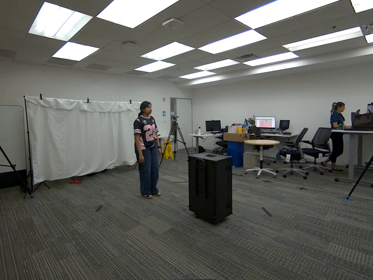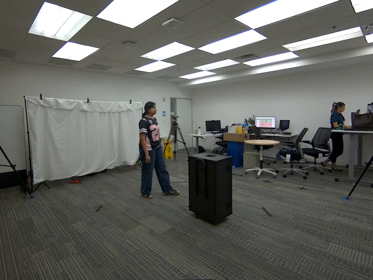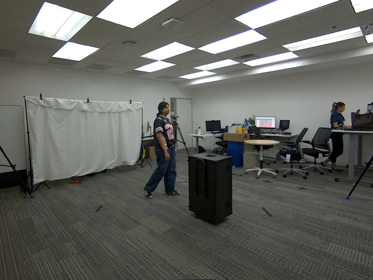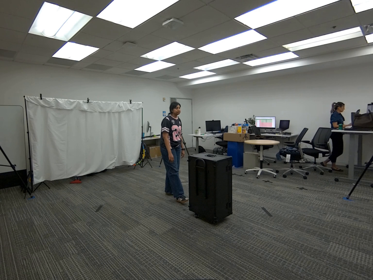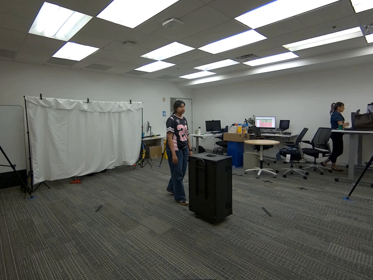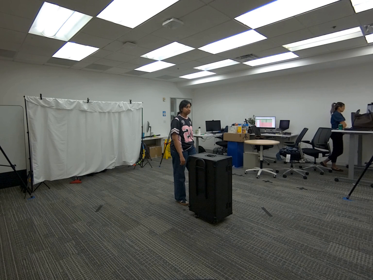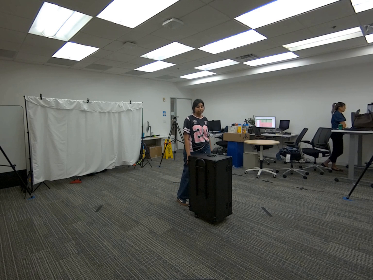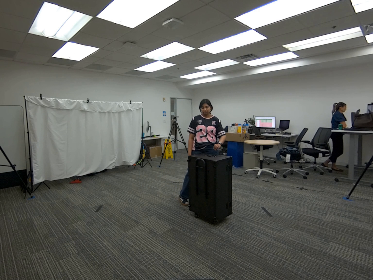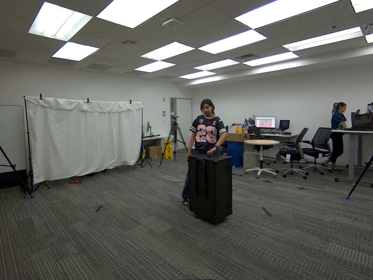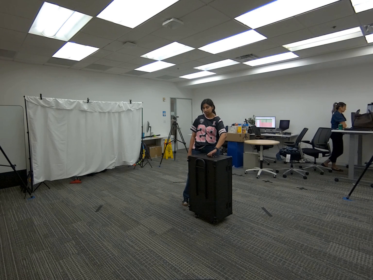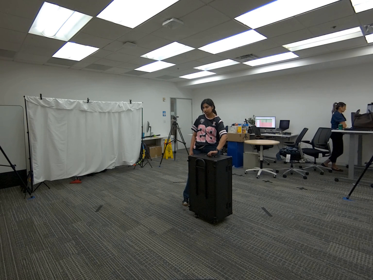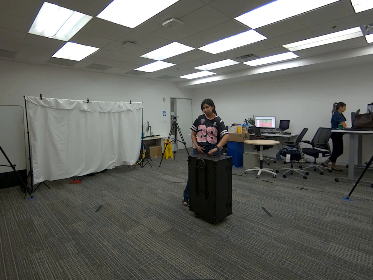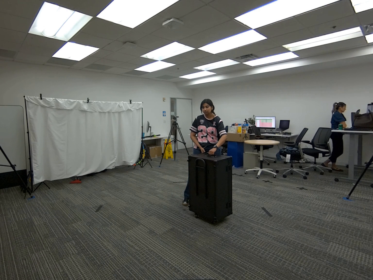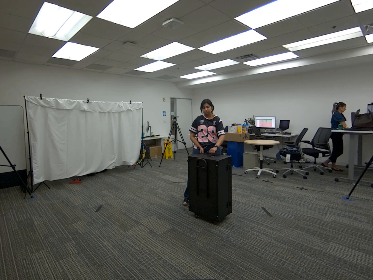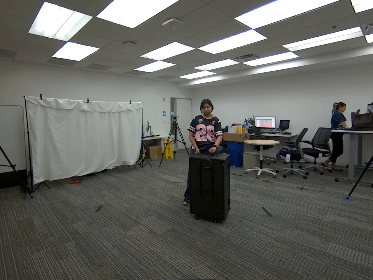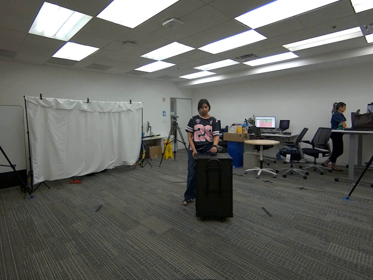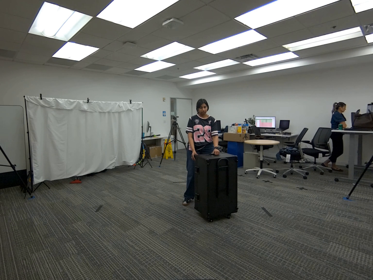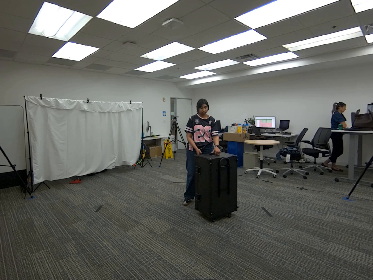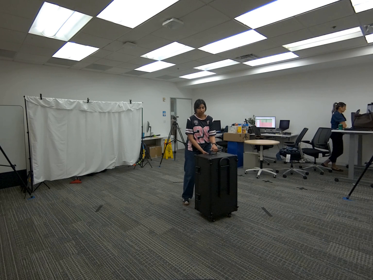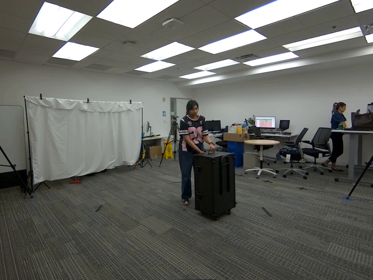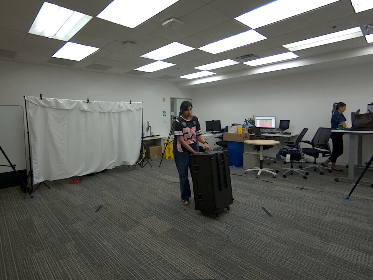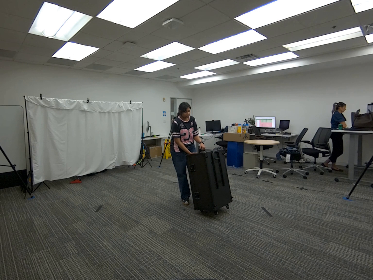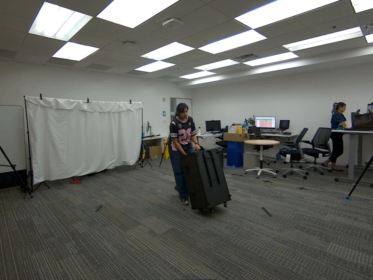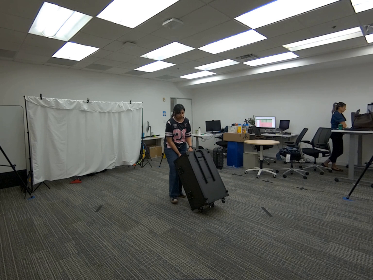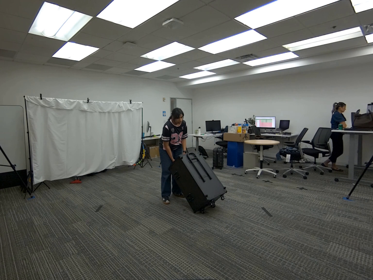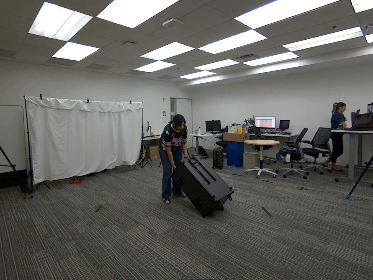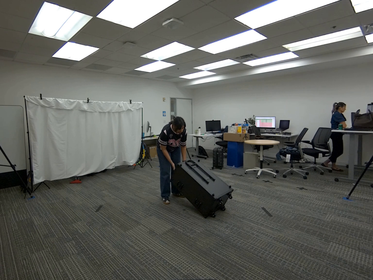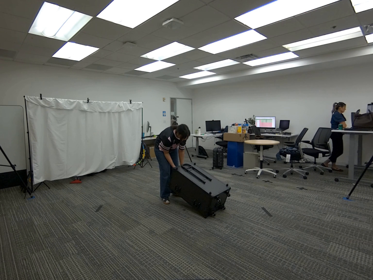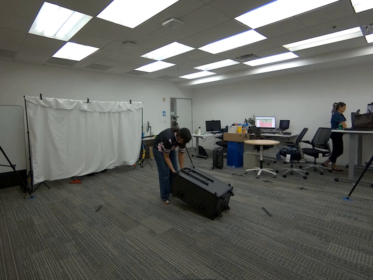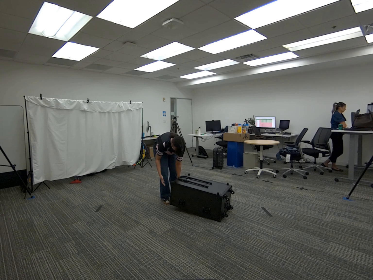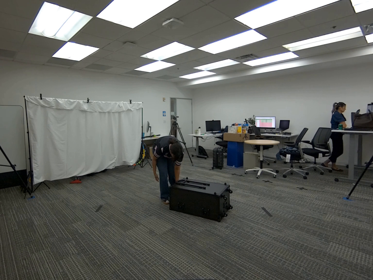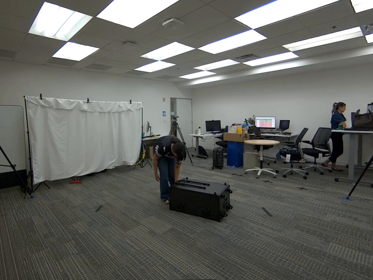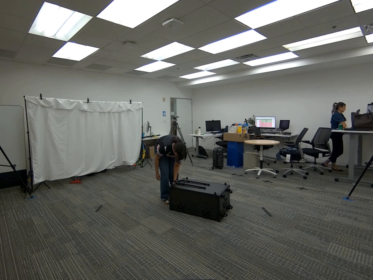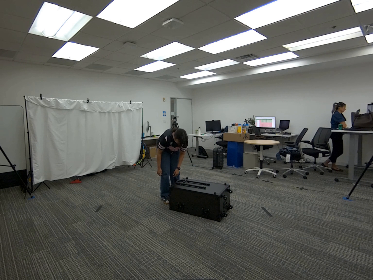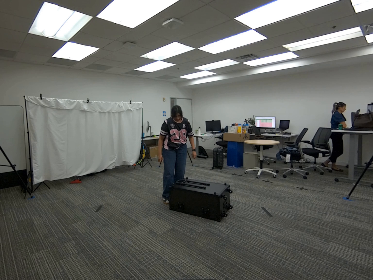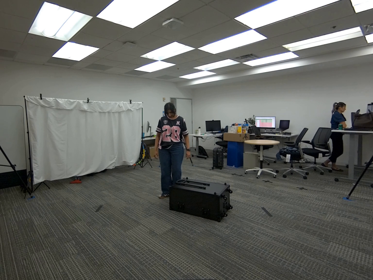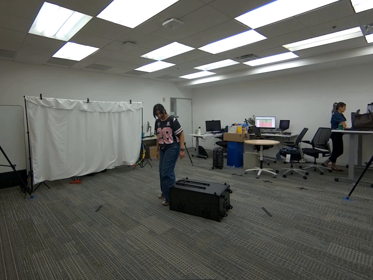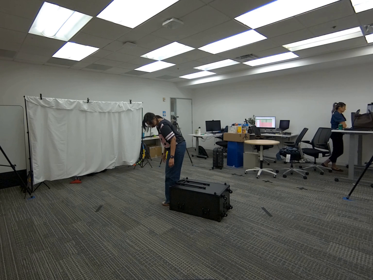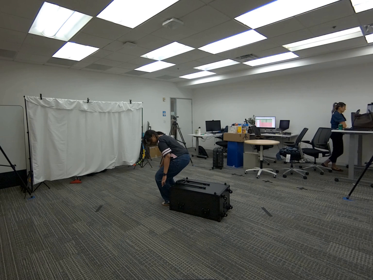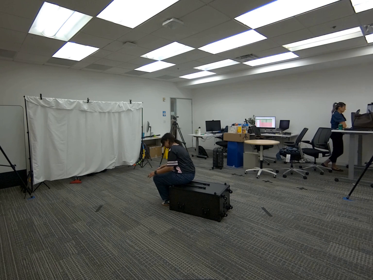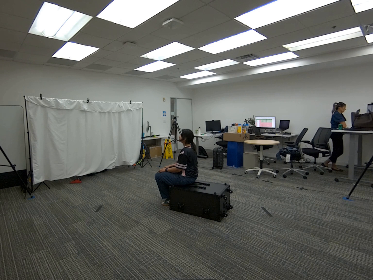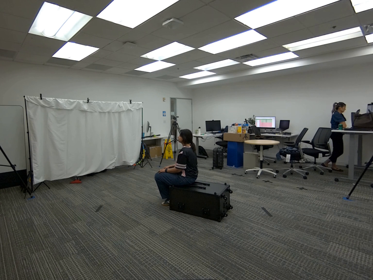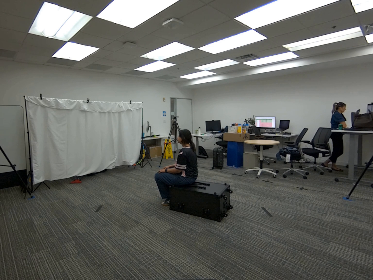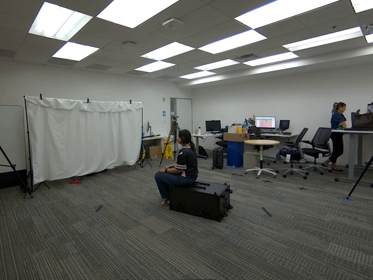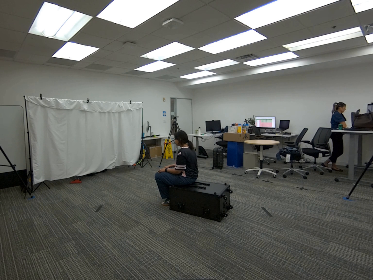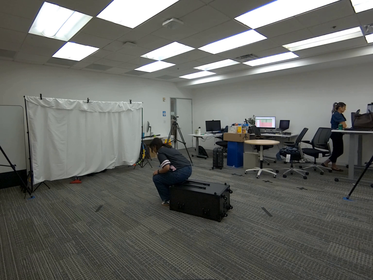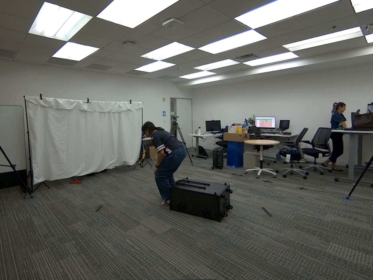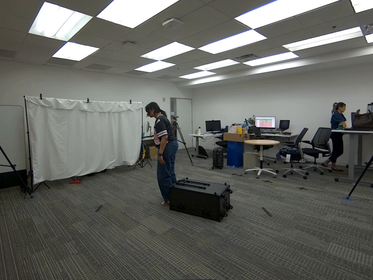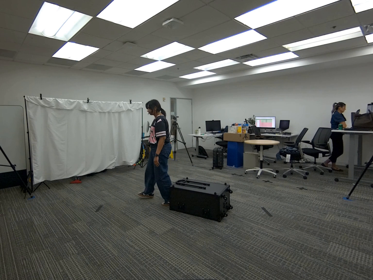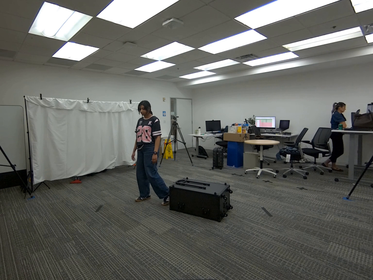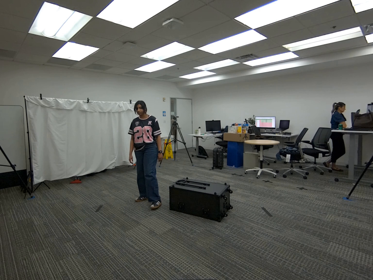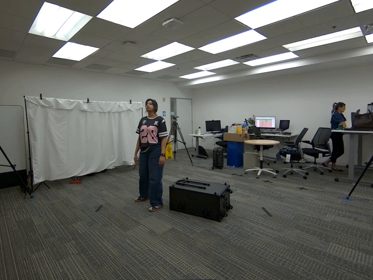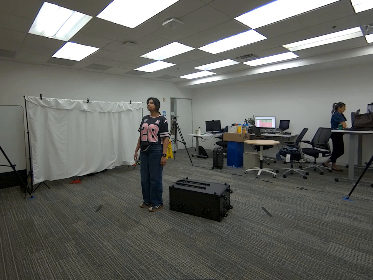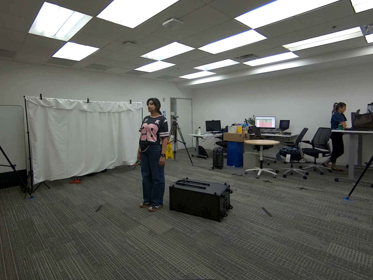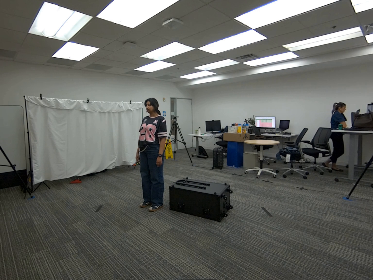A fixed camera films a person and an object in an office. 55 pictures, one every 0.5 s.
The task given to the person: Walk over to the G1 box and place the box on its side and sit down. Stand up when complete.
